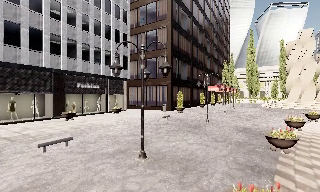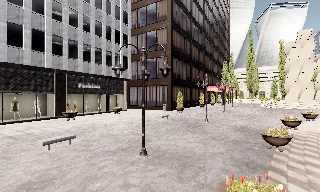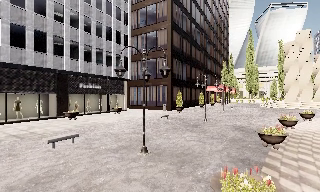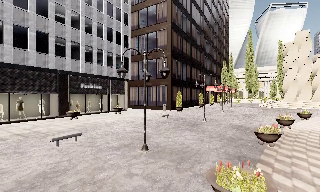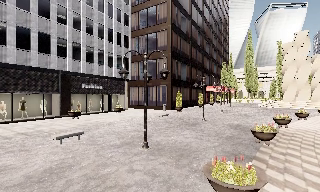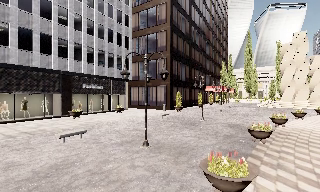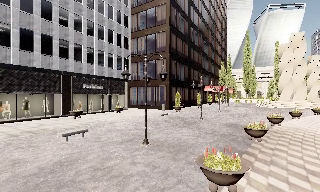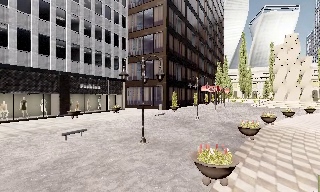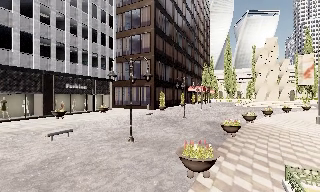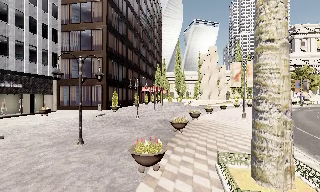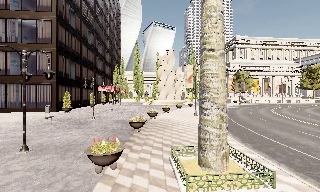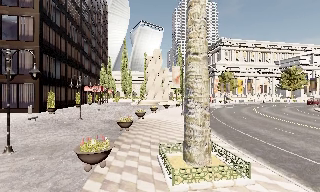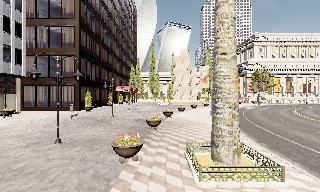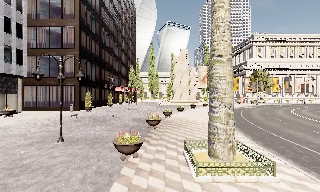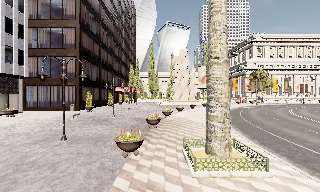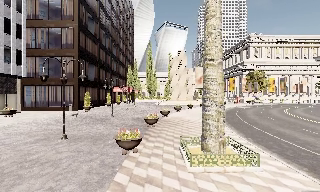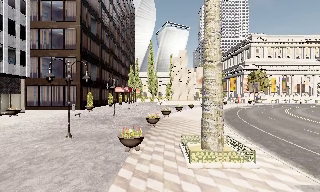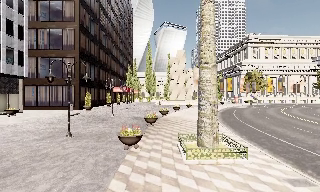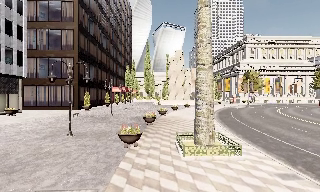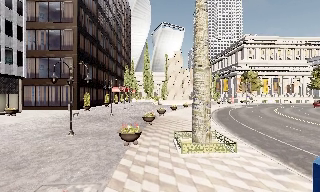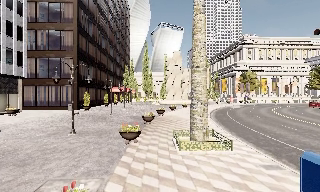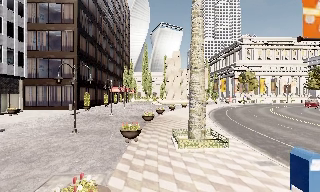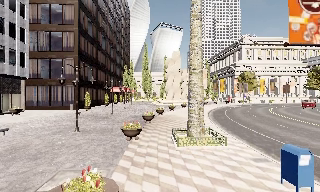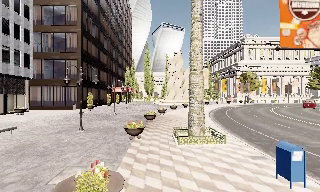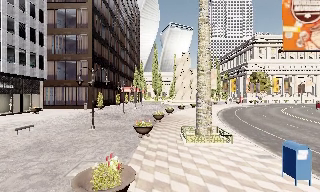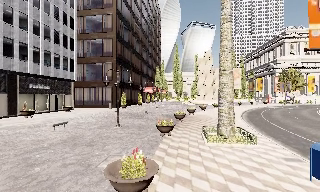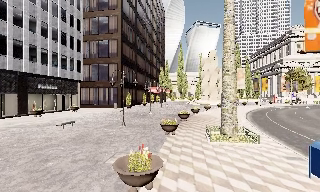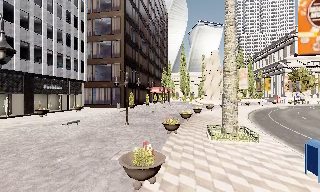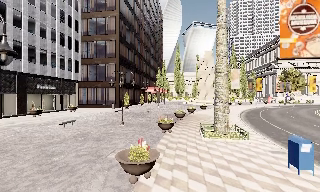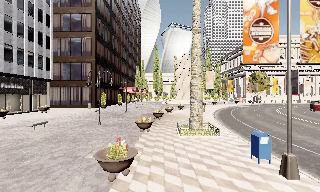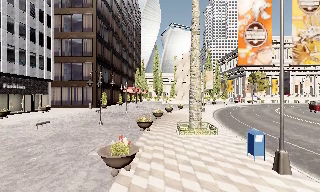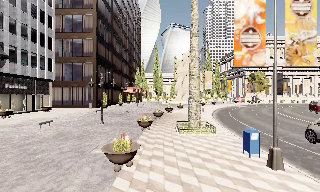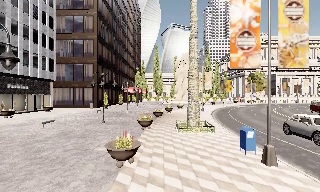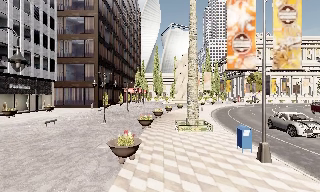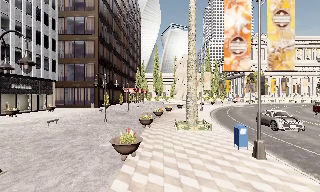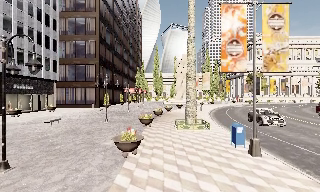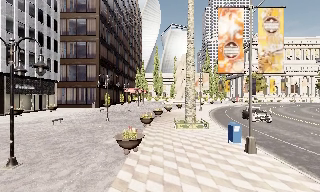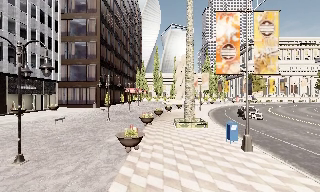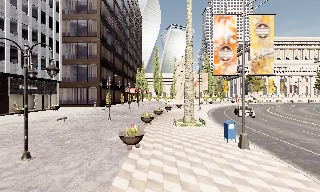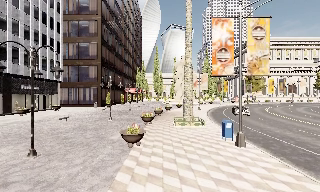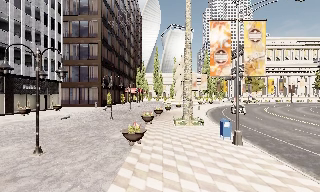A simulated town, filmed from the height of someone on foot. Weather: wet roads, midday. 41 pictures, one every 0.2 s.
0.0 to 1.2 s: The camera travels backward, about 2 m, so what stands in front gets smaller.
1.2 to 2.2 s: The scene slides to the left, as the camera pans about 40 degrees to its right. It travels backward, about 1.5 m.
2.2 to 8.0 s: The camera swings to its left by about 10 degrees, and the scene slides to the right. It travels backward, about 9 m, so what stands in front gets smaller.
The film runs backward here.
